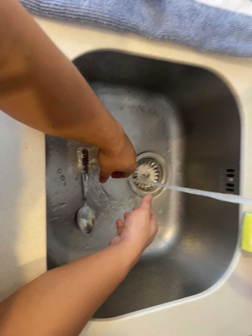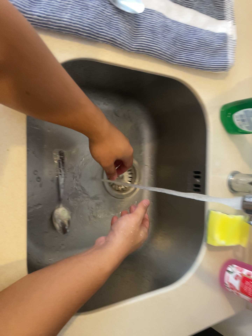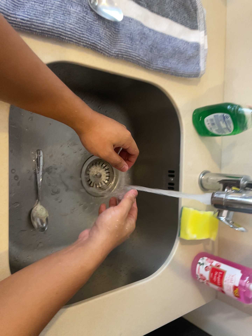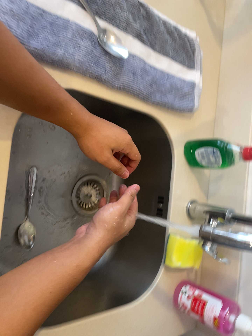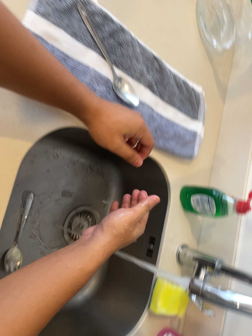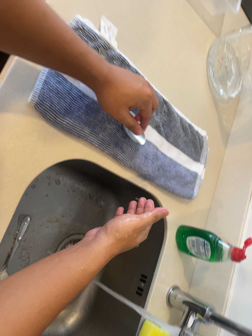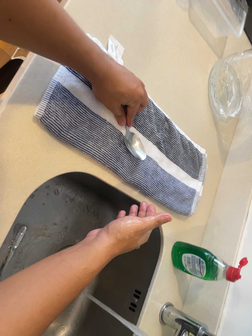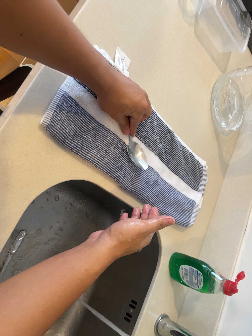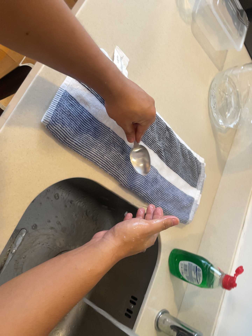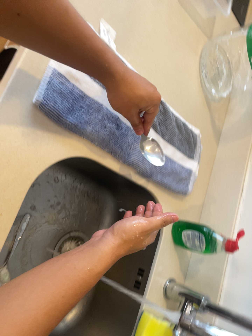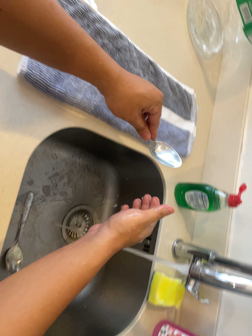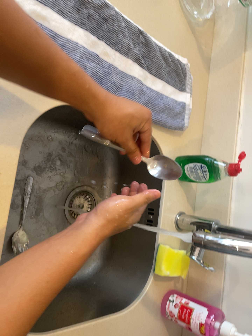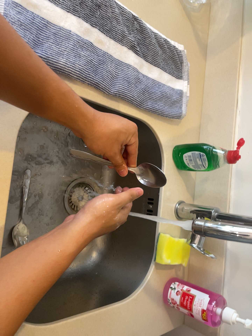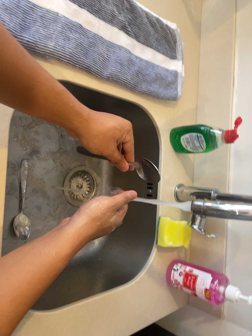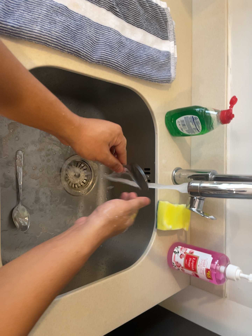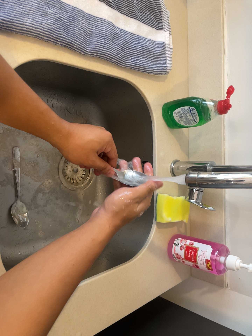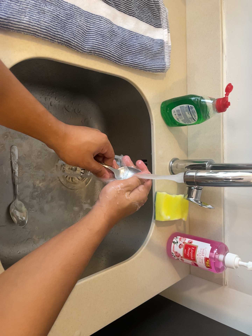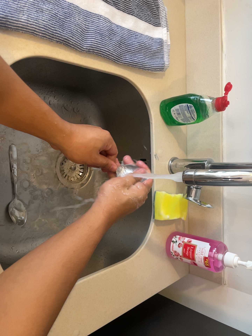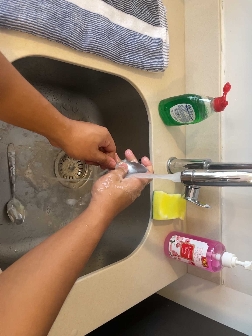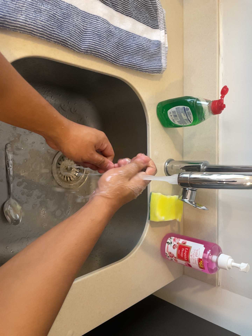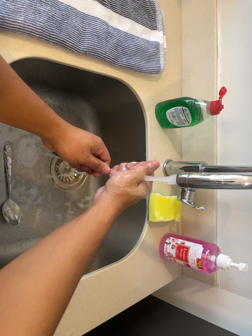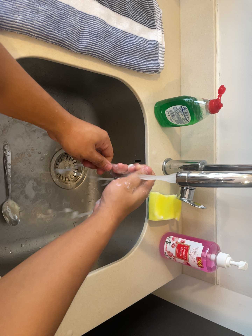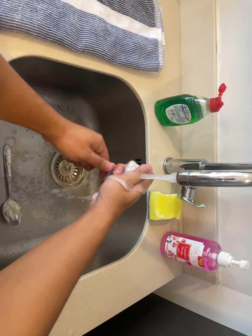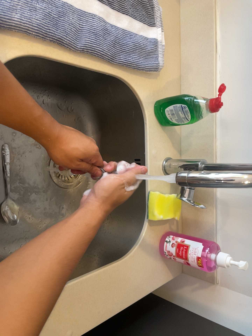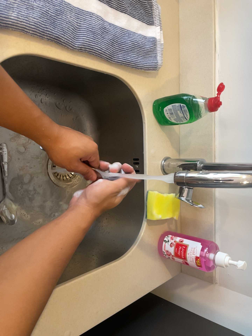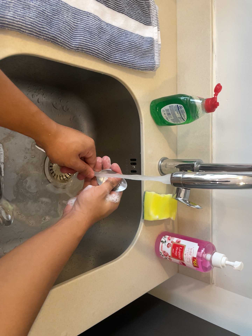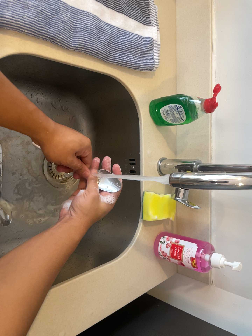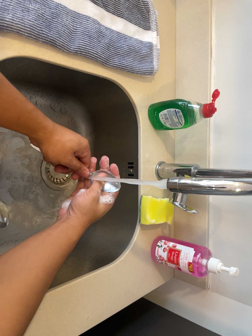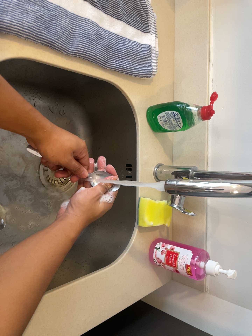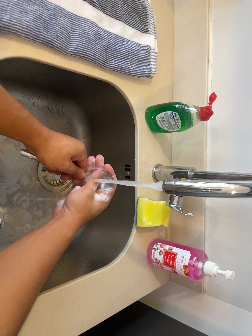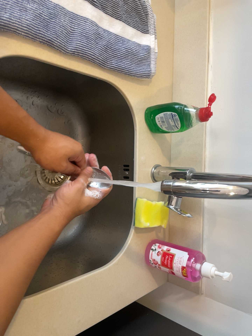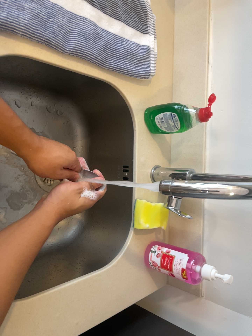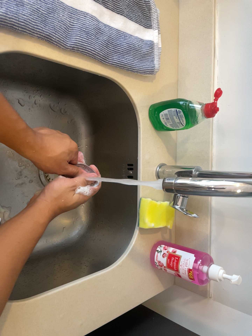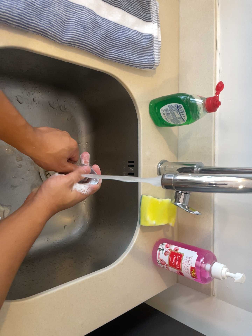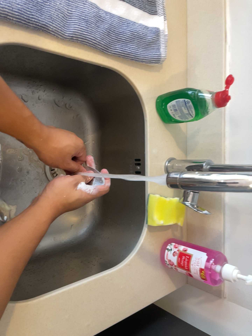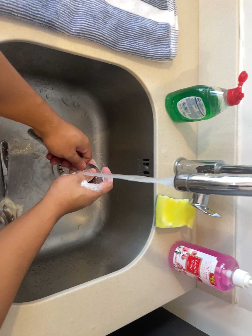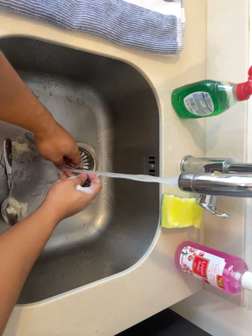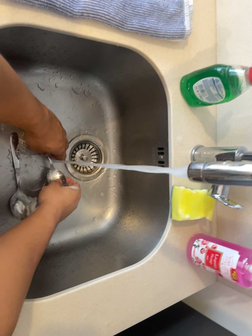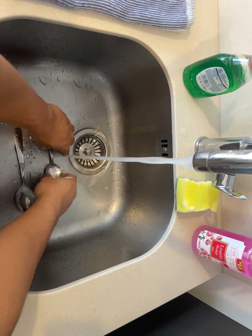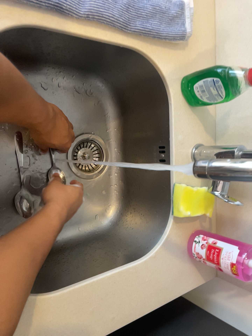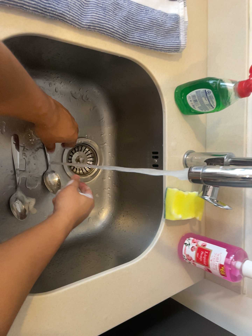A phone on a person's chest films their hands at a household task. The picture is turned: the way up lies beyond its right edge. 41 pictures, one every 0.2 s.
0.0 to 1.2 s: The camera pans to its right by about 20 degrees. It travels backward, toward the top of its view and to its left, about 12 cm, so what stands in front gets smaller. Its aim tips toward the top of its view by about 20 degrees, and the scene shifts downward. It rolls about its line of sight by about 20 degrees, and the scene rotates clockwise.
1.2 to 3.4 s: The camera travels toward the bottom of its view, about 6 cm, so close, fixed things drift upward. Its aim tips toward the bottom of its view by about 20 degrees, and the scene shifts upward. It rolls about its line of sight by about 25 degrees, and the scene rotates counterclockwise.
3.4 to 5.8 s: The camera shifts only a little, or ends up much as it began.
5.8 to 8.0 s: The camera travels forward, about 6 cm, so what stands in front looms larger.
The film runs backward here.
